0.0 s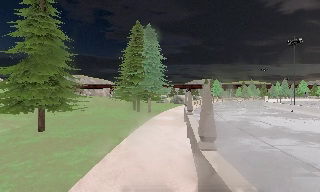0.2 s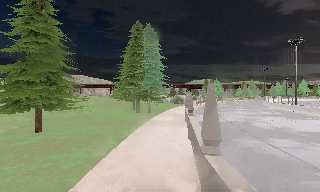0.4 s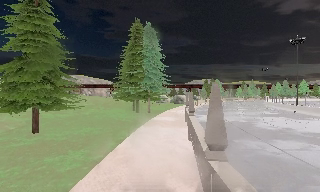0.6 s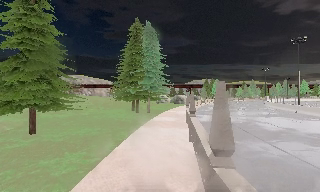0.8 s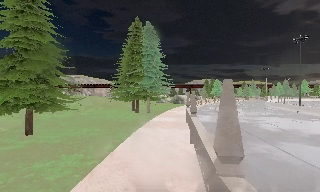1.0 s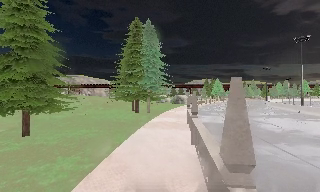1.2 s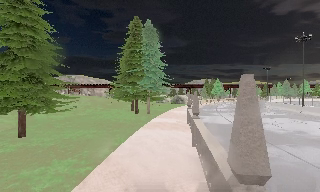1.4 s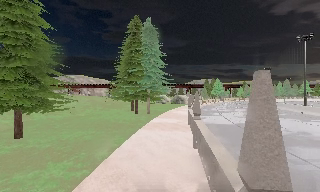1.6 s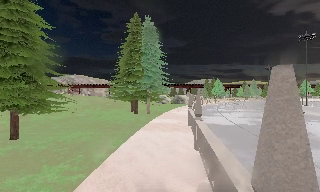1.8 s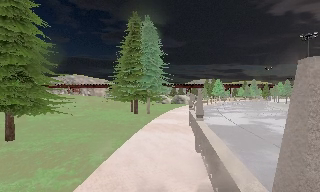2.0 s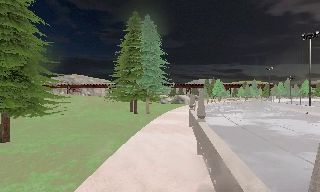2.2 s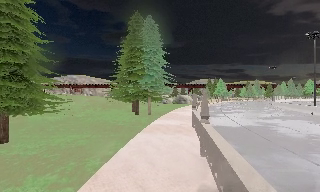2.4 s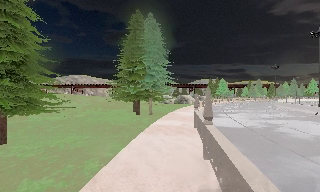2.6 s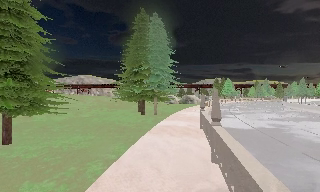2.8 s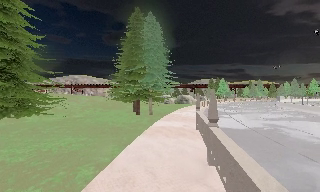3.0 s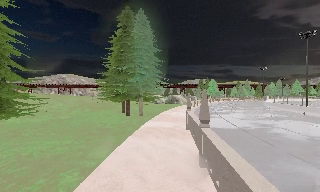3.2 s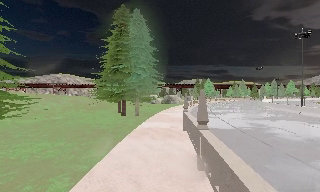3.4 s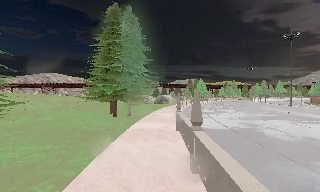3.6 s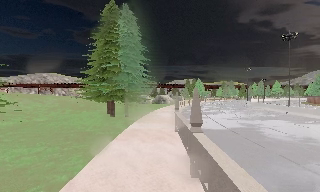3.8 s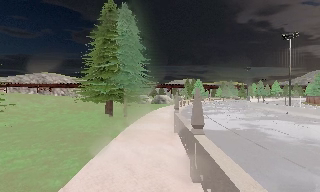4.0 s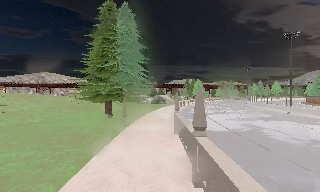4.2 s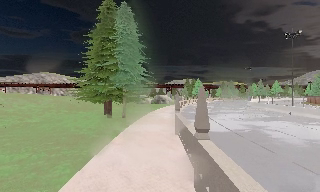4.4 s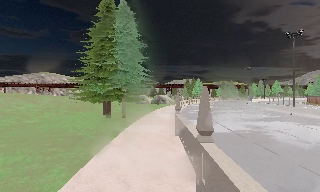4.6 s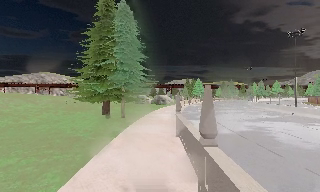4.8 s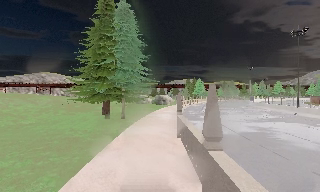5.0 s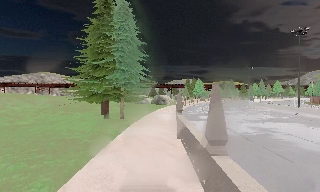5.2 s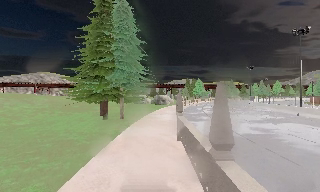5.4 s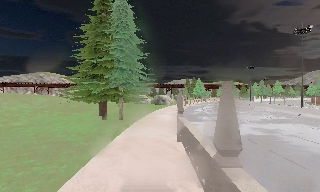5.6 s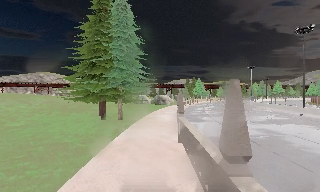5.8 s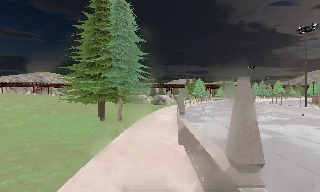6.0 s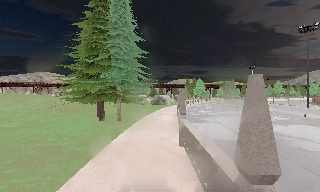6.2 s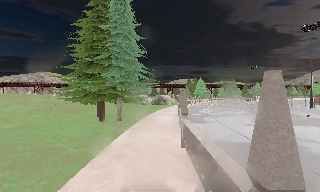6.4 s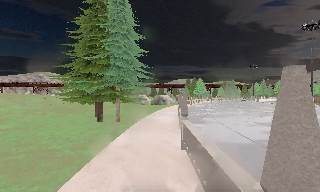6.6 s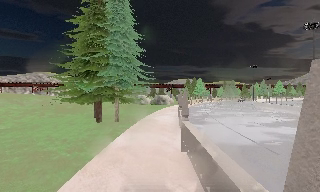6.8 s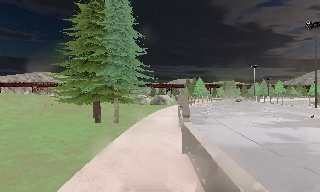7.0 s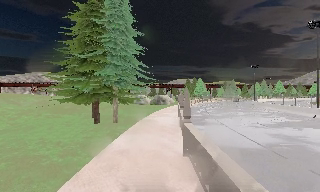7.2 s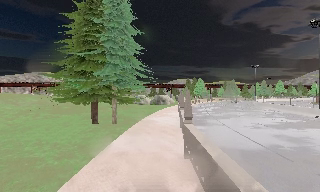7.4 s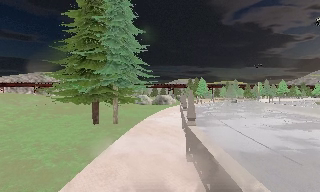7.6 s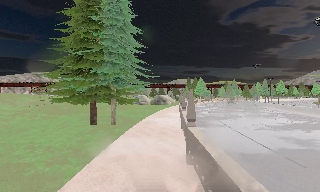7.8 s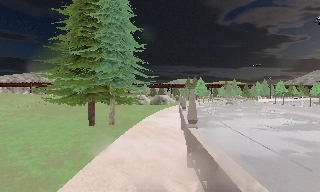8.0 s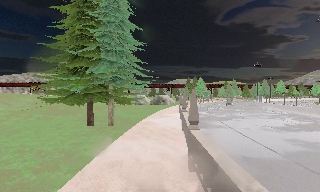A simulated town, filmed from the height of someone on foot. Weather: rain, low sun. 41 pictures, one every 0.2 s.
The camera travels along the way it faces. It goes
forward.
0.0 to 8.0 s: The camera travels forward, about 11 m, so what stands in front looms larger.
The film runs forward here.
